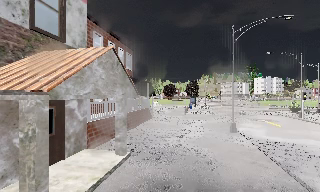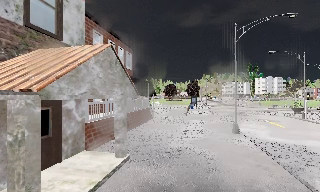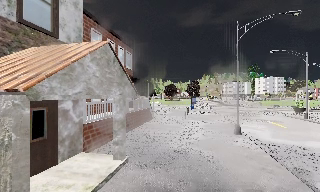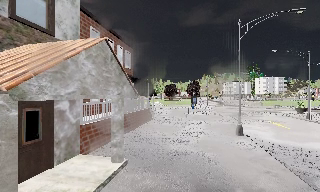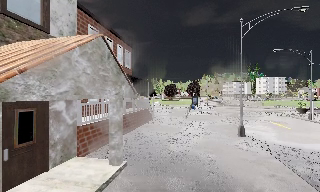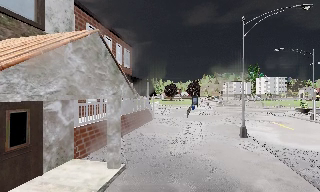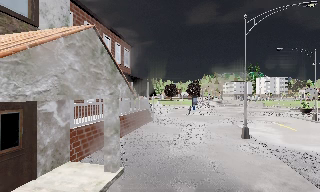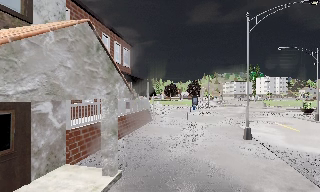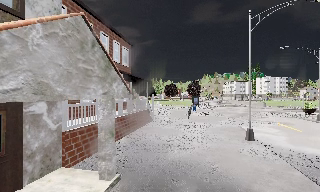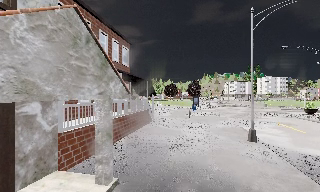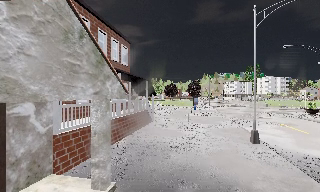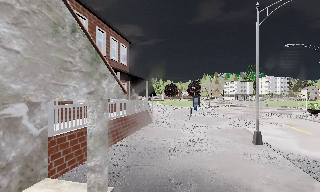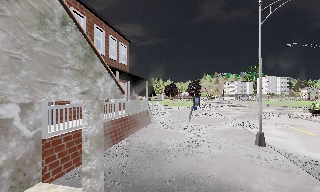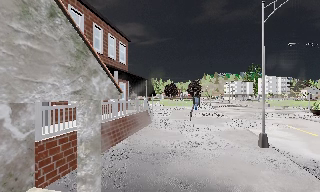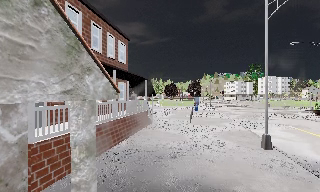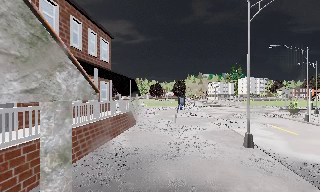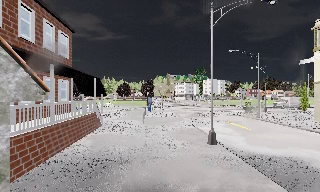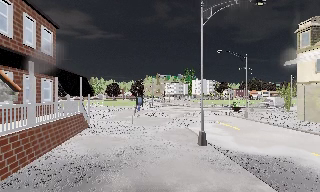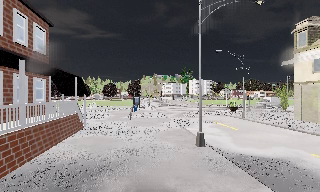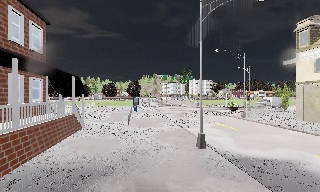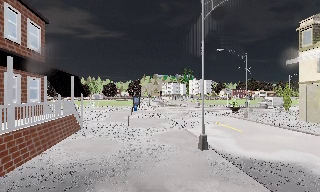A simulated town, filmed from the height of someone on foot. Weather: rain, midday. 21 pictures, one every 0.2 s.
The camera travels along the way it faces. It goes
forward.
0.0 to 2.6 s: The camera travels forward, about 3 m, so what stands in front looms larger.
2.6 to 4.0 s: The scene slides to the left, as the camera pans about 20 degrees to its right. It travels forward, about 1.5 m, so what stands in front looms larger.
The film runs forward here.
